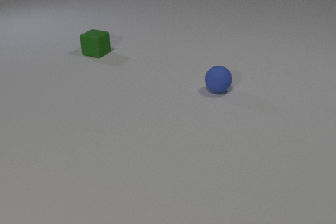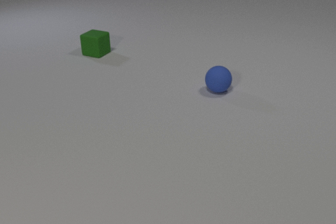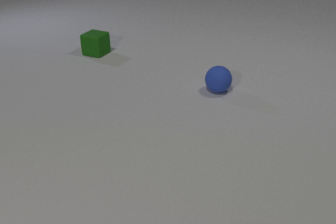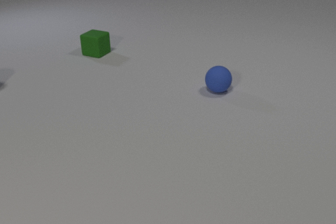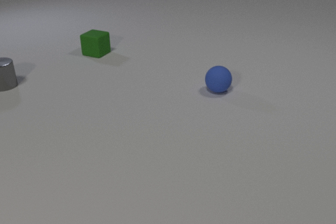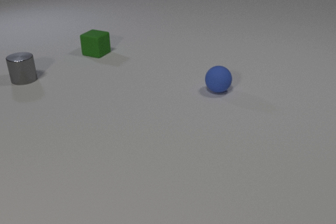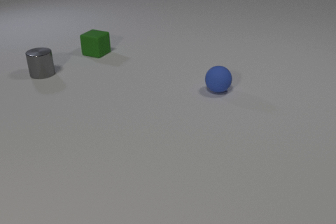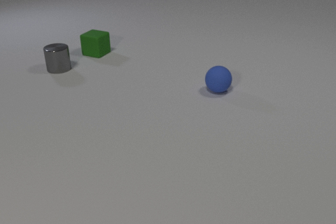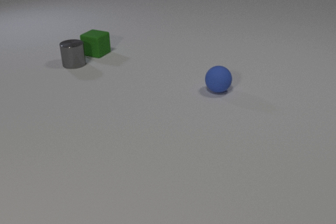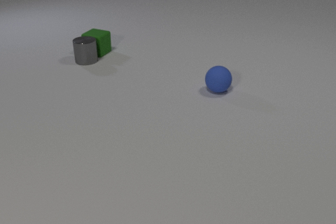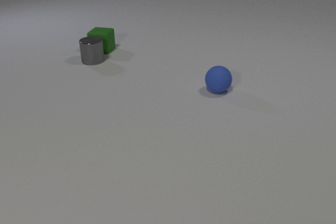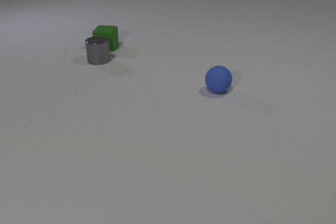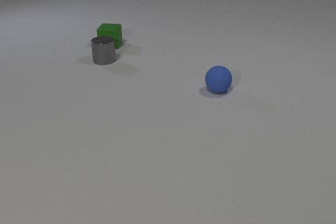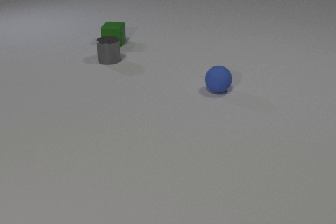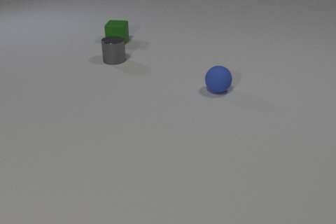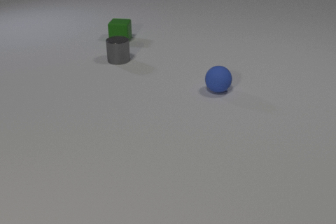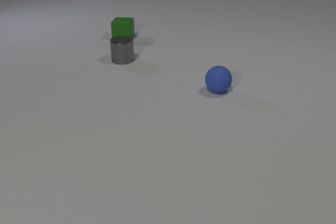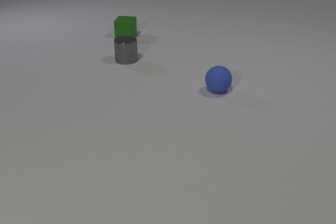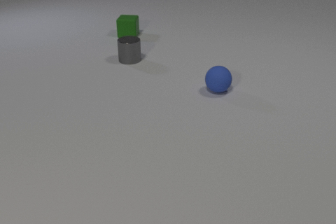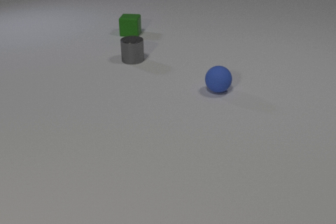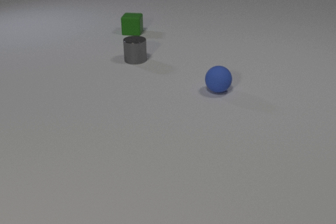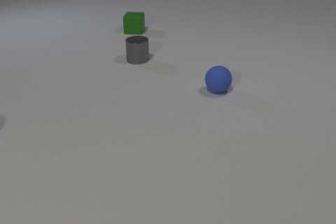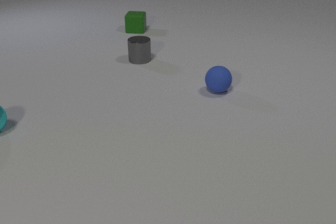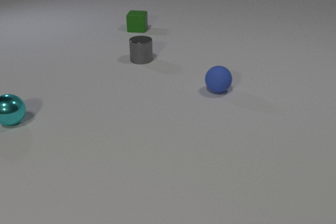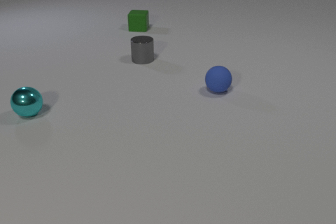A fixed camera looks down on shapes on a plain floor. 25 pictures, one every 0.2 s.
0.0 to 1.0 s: The gray metal cylinder comes in at the left edge, slides to the right.
1.0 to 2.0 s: The gray metal cylinder slides to the right and away from the camera. The green rubber cube slides away from the camera and to the right. The gray metal cylinder and the green rubber cube collide.
2.0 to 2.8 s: The gray metal cylinder slides to the right. The green rubber cube slides away from the camera and to the right.
2.8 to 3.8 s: The gray metal cylinder slides to the right. The green rubber cube slides away from the camera and to the right.
3.8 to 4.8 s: The gray metal cylinder slides to the right. The green rubber cube slides away from the camera and to the right. The cyan metal sphere comes in at the left edge, rolls to the right and away from the camera.
What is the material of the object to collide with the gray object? rubber.
What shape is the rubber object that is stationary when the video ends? sphere.
How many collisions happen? 1.
